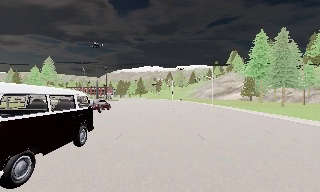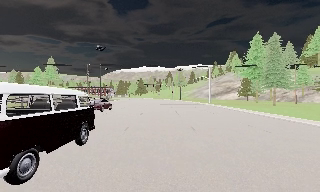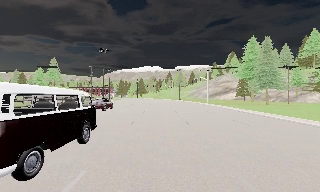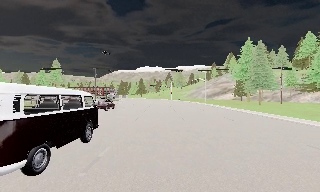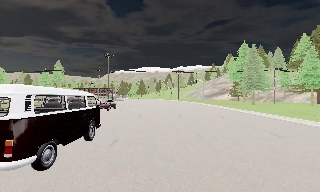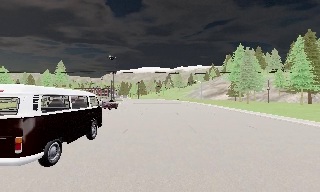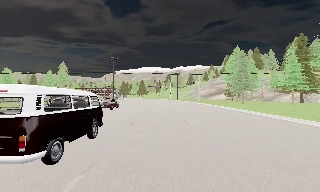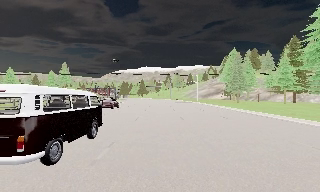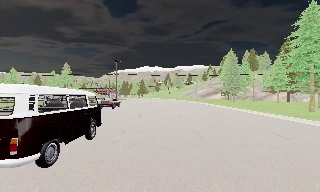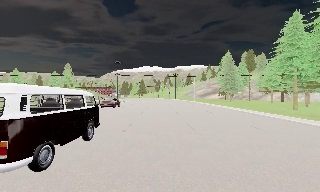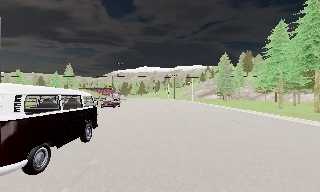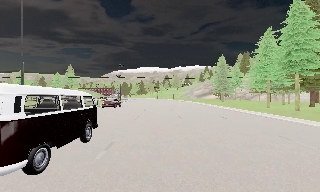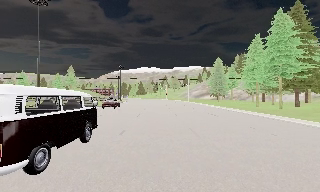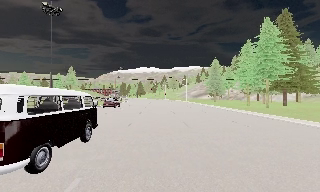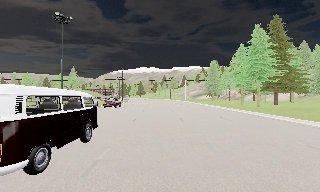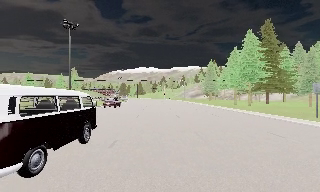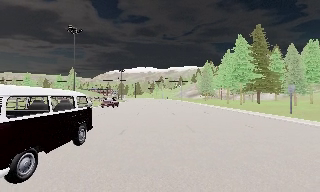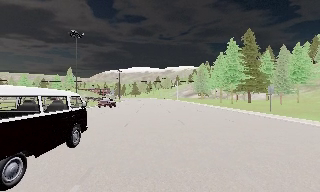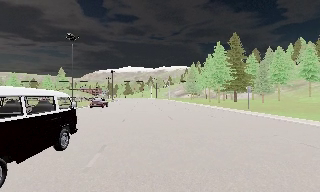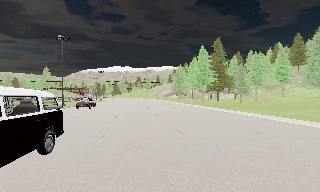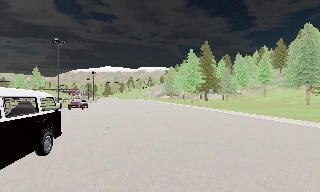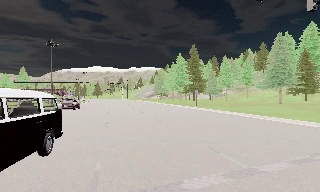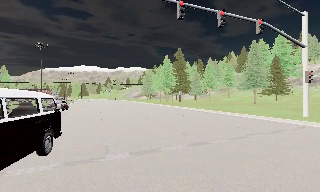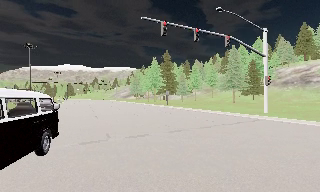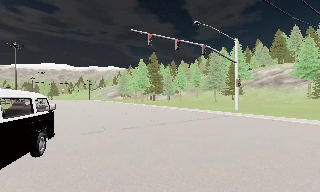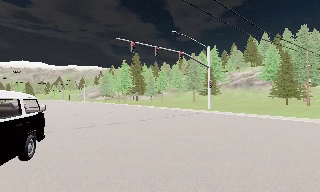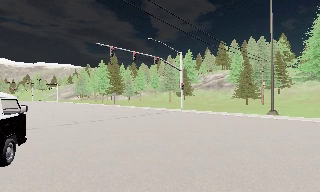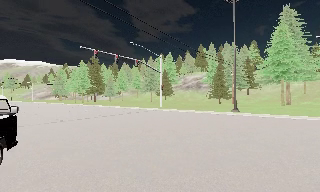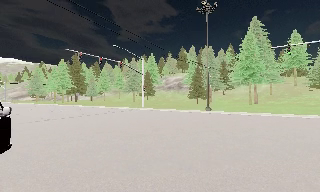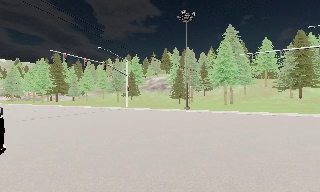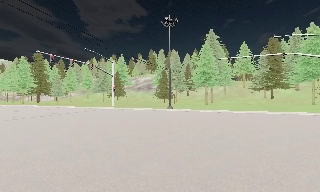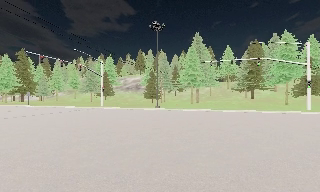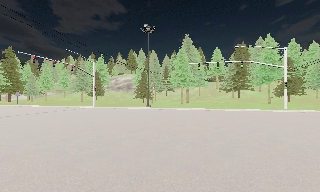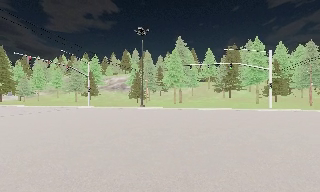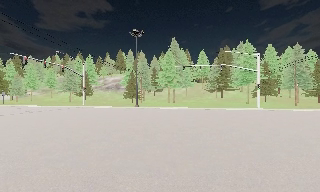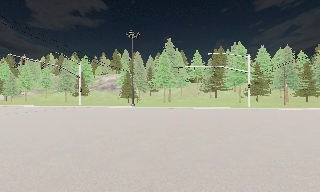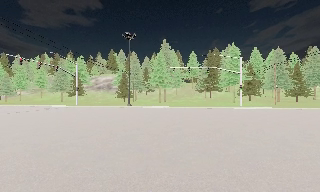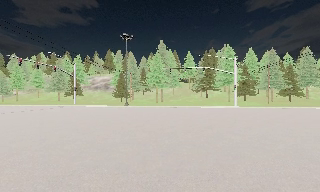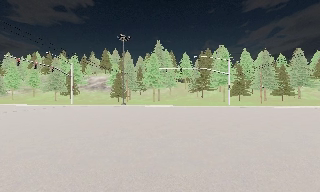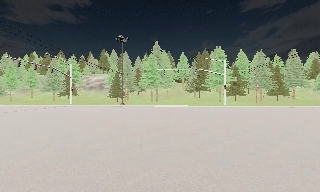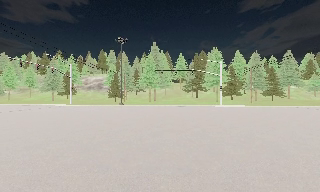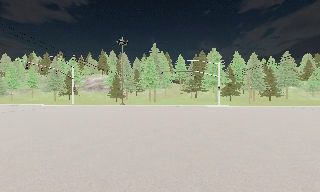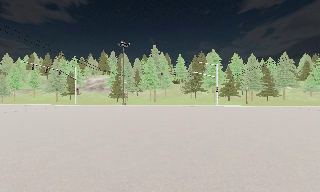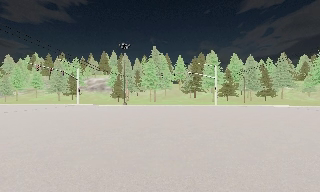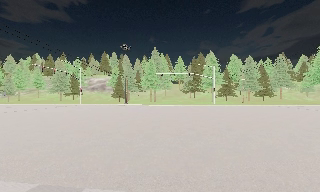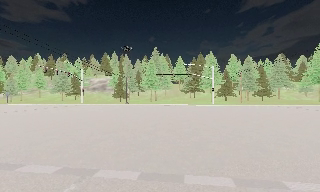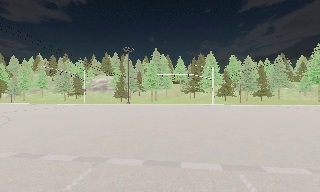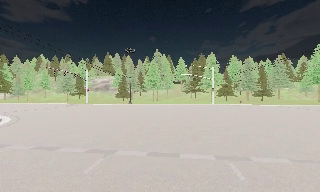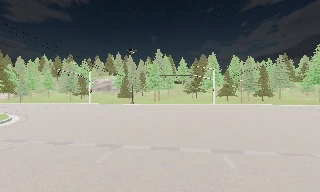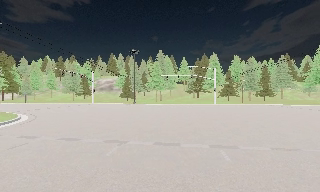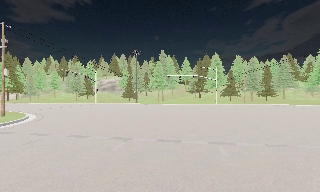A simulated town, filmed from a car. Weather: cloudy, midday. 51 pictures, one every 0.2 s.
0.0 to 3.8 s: The camera swings to its right by about 10 degrees, and the scene slides to the left. It travels backward, about 35 m, so what stands in front gets smaller.
3.8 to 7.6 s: The camera swings to its right by about 75 degrees, and the scene slides to the left. It travels backward, about 25 m. It loses speed.
7.6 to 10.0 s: The camera travels backward, about 9 m, so what stands in front gets smaller.
The film runs backward here.
